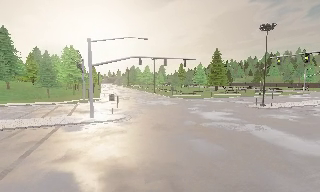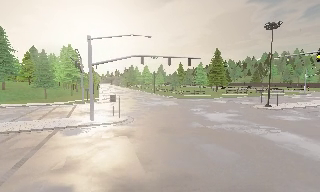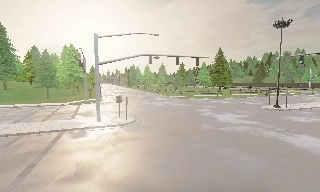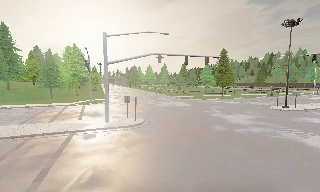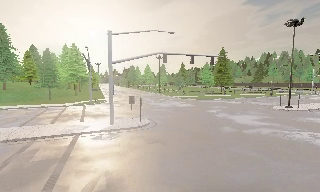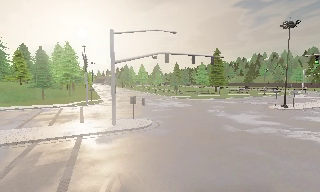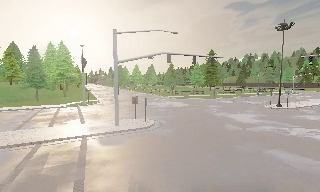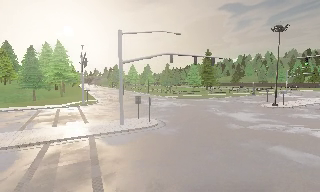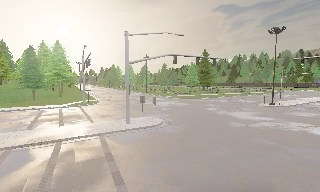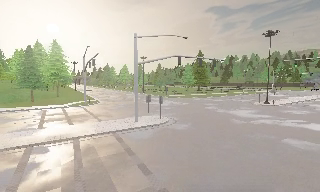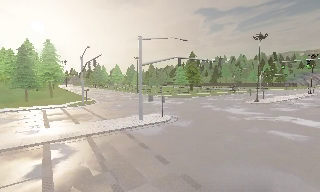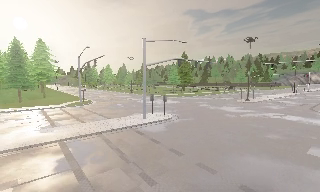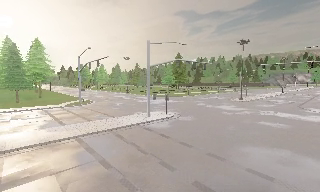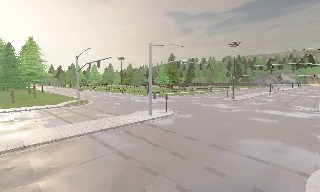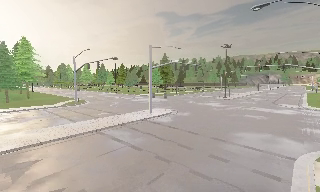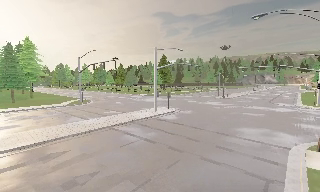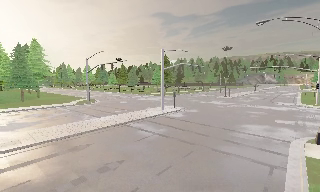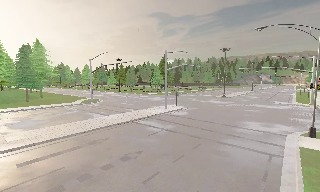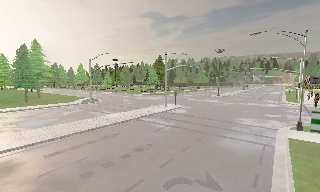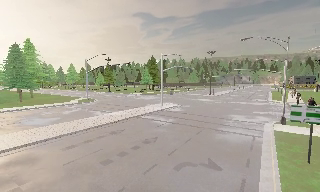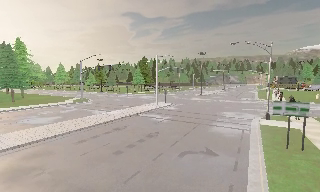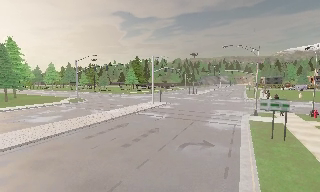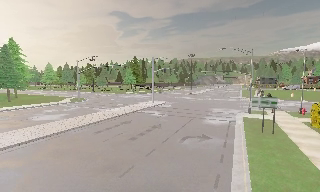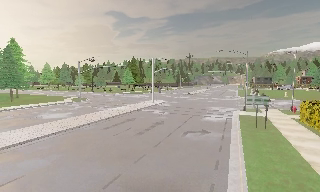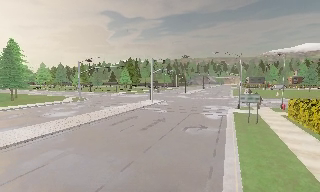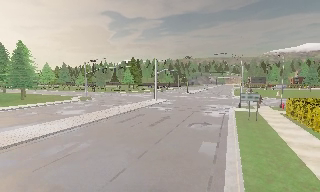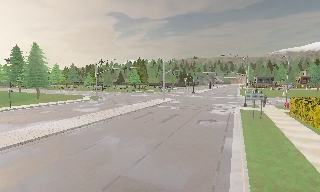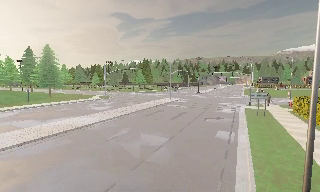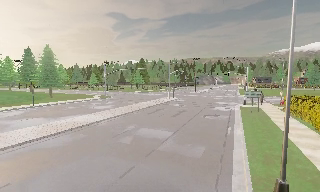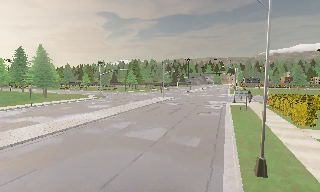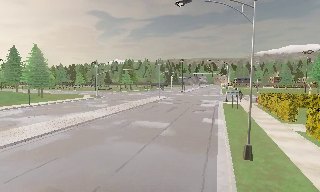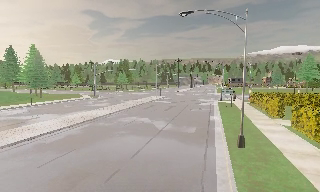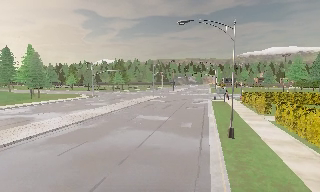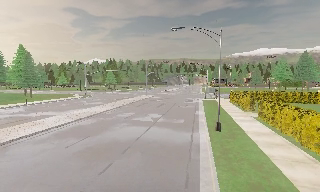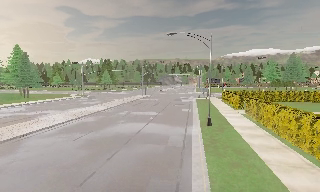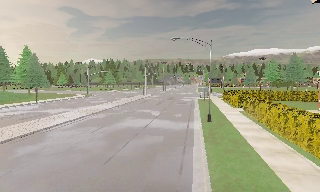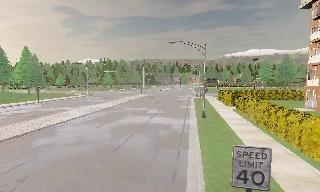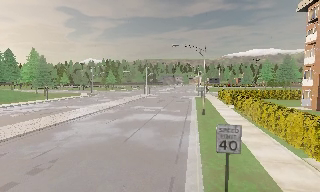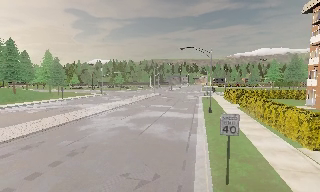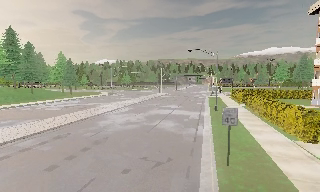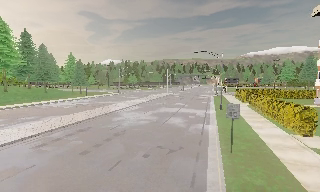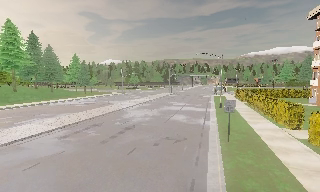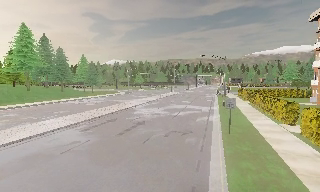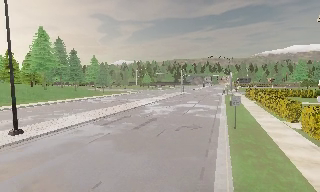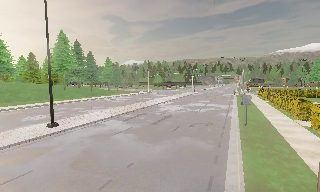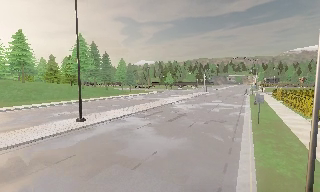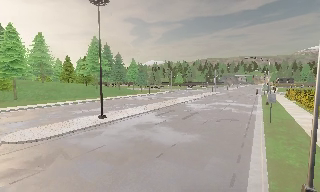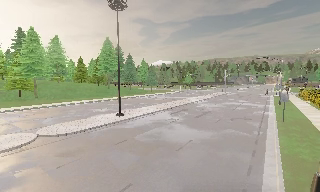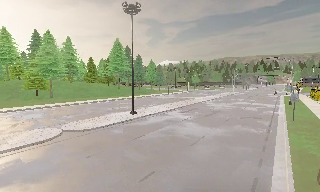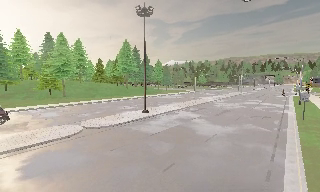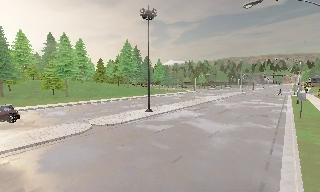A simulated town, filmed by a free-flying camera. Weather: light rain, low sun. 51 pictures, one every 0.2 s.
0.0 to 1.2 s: The camera travels to its left and forward, about 5 m, so close, fixed things drift to the right.
1.2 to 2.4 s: The camera pans to its right, which is clockwise from overhead, by about 15 degrees. It travels to its left and backward, about 8 m. It gains speed.
2.4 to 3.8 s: The camera pans to its right, which is clockwise from overhead, by about 15 degrees. It travels backward and to its left, about 10 m, so what stands in front gets smaller.
3.8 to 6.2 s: The camera pans to its right, which is clockwise from overhead, by about 15 degrees. It travels backward and to its left, about 16 m, so what stands in front gets smaller.
6.2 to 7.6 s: The camera travels backward, about 10 m, so what stands in front gets smaller.
7.6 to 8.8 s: The camera swings to its left by about 10 degrees, and the scene slides to the right. It travels backward, about 9 m, so what stands in front gets smaller.
8.8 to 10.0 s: The camera swings to its left by about 15 degrees, and the scene slides to the right. It travels backward and to its left, about 6 m, so what stands in front gets smaller.
The film runs backward here.
